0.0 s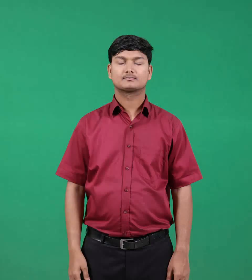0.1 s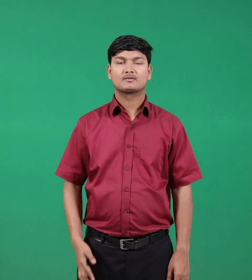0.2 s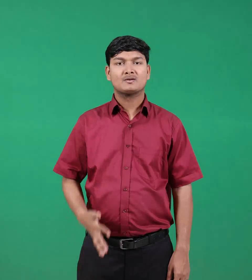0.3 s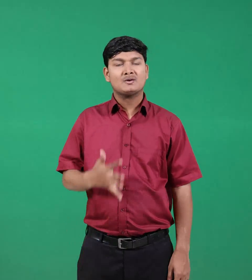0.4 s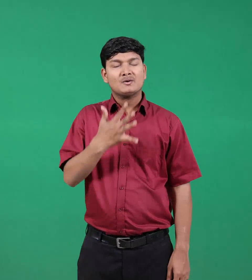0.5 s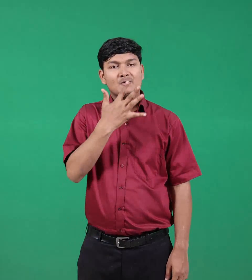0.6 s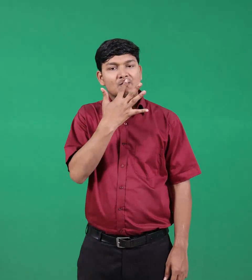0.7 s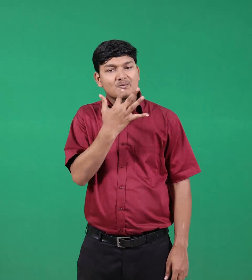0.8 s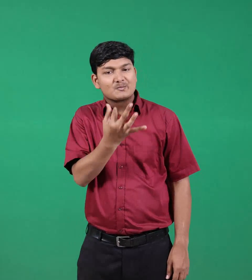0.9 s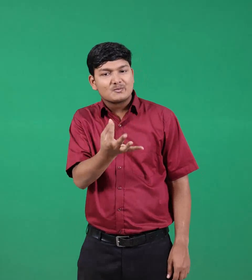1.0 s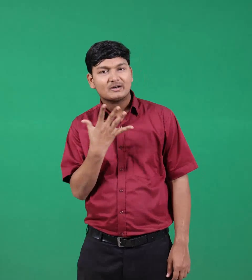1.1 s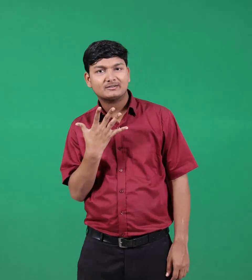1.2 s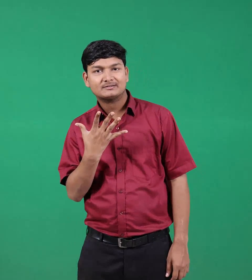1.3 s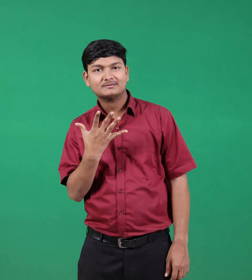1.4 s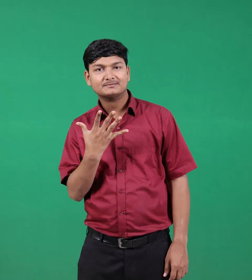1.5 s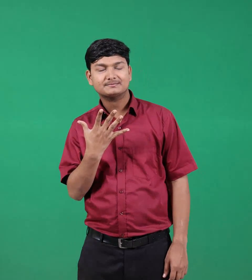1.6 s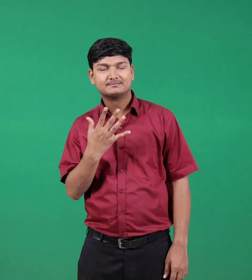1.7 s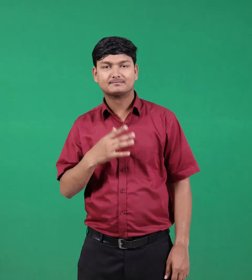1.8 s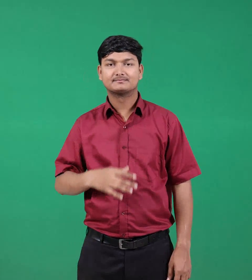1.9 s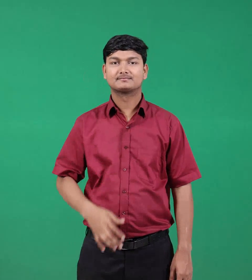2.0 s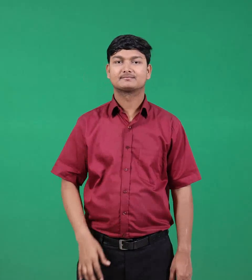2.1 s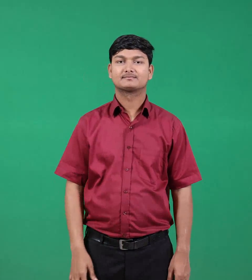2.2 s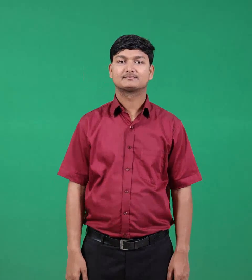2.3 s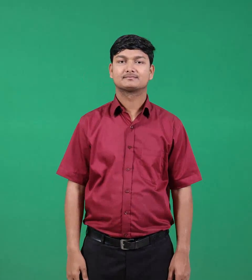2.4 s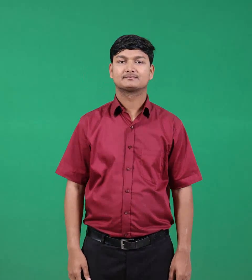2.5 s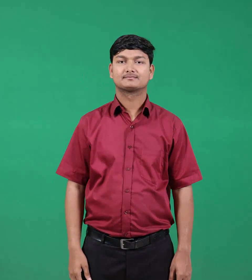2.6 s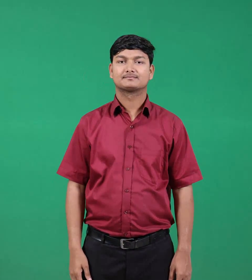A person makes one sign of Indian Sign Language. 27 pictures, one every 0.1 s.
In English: delicious
